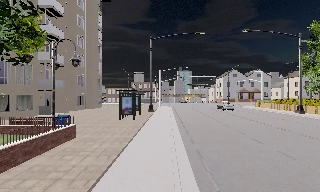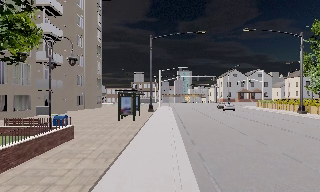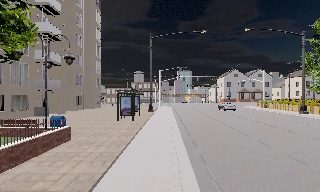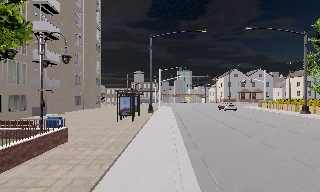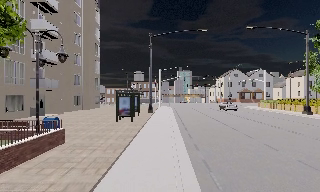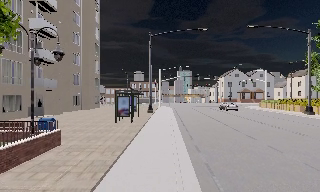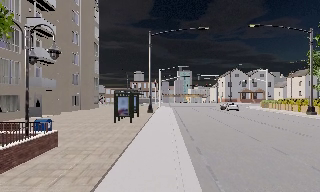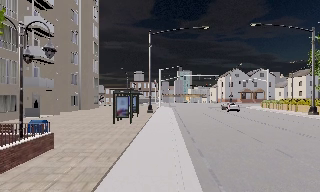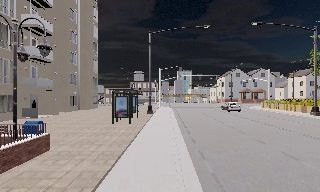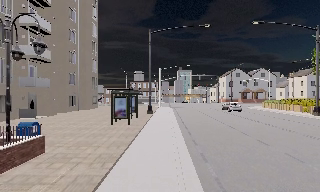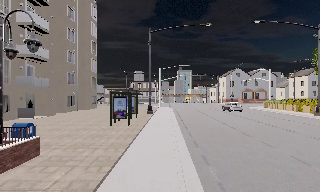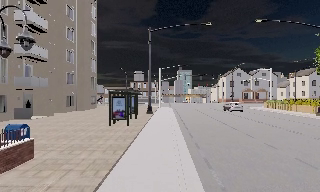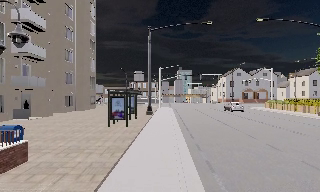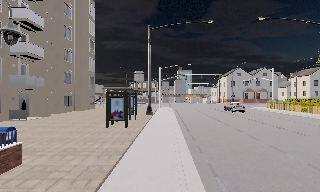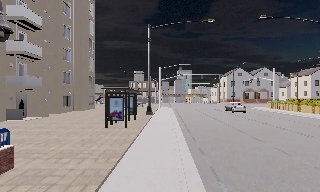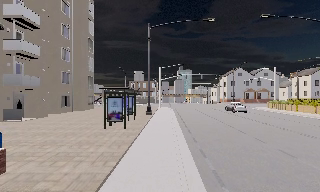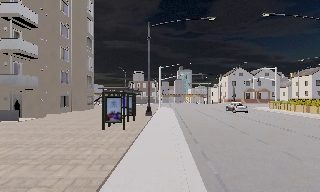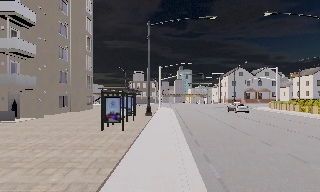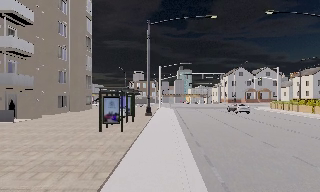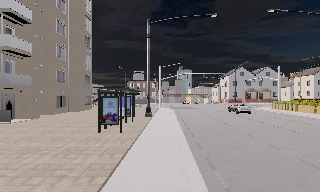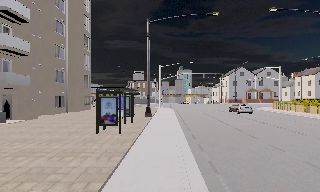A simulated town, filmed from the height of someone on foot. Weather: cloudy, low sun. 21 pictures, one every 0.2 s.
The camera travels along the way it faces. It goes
forward.
0.0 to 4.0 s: The camera travels forward, about 5 m, so what stands in front looms larger.
The film runs forward here.
